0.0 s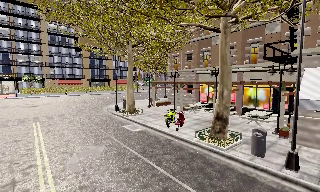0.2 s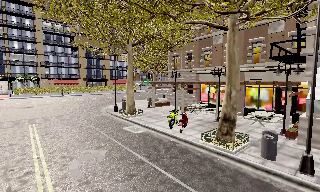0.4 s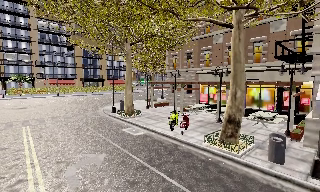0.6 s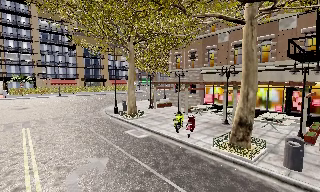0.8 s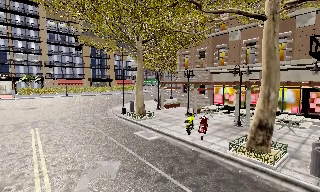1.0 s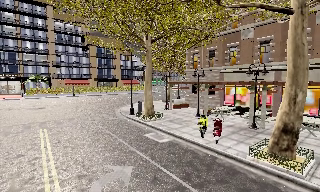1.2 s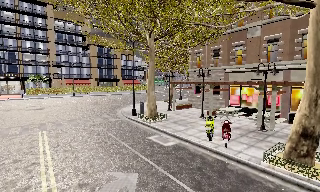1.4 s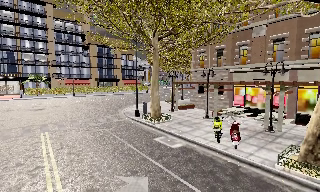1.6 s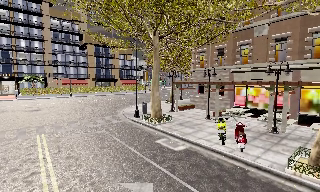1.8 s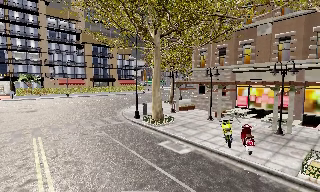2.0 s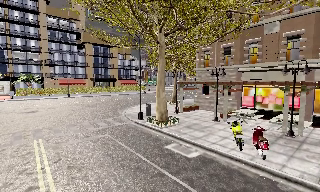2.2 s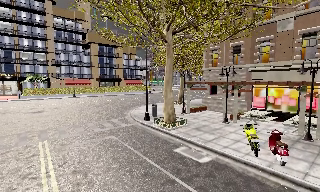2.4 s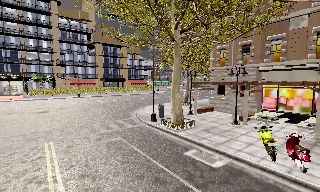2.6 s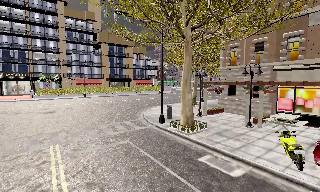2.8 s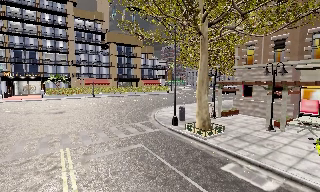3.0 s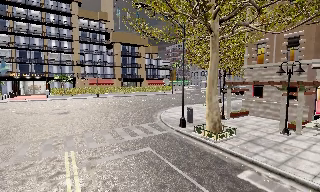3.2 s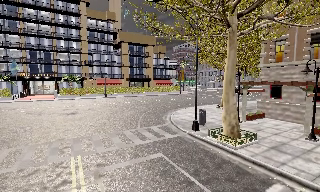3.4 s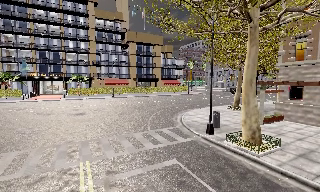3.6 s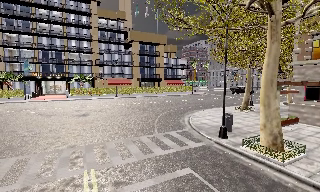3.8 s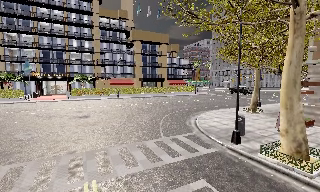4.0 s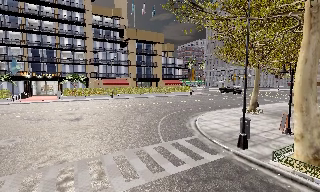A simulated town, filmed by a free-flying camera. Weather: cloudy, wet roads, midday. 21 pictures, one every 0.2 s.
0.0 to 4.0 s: The scene slides to the right, as the camera pans about 10 degrees to its left. It travels forward and to its left, about 12 m, so what stands in front looms larger.
The film runs backward here.
